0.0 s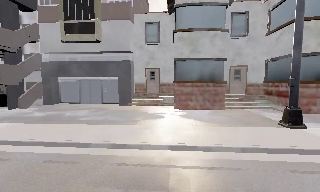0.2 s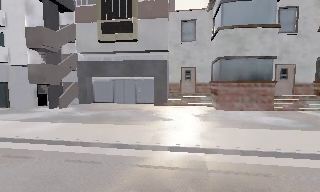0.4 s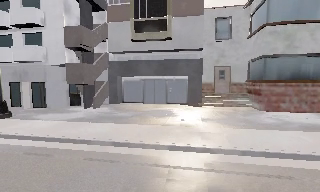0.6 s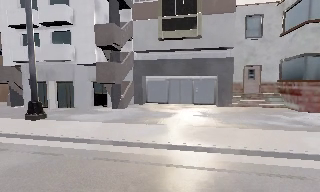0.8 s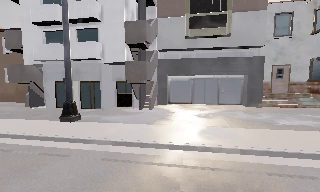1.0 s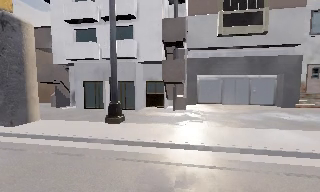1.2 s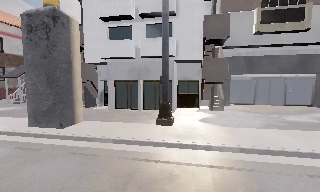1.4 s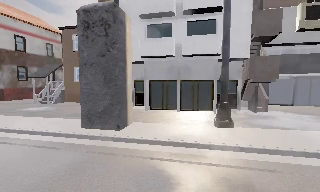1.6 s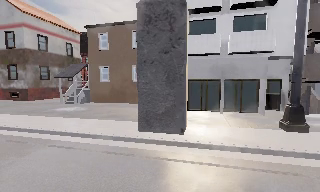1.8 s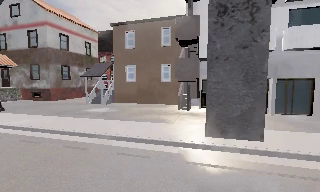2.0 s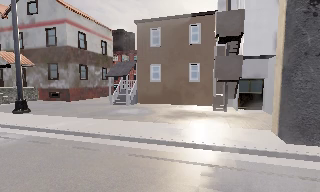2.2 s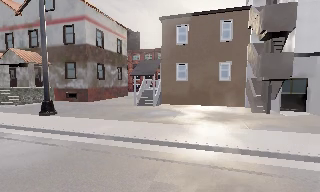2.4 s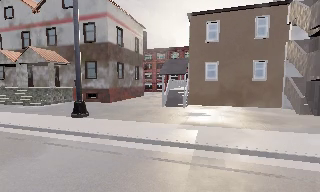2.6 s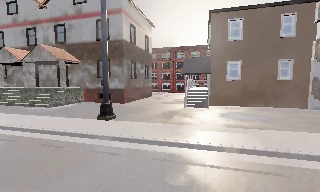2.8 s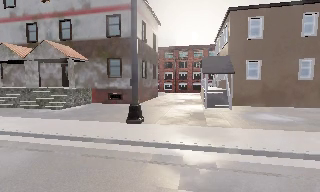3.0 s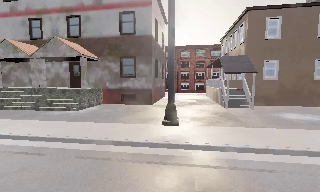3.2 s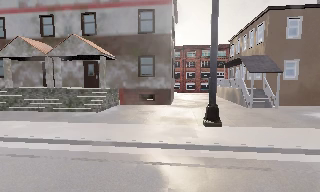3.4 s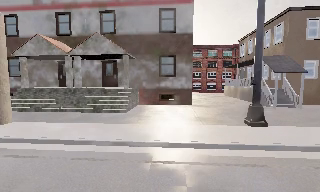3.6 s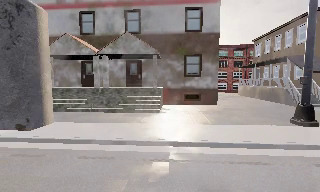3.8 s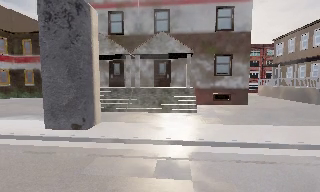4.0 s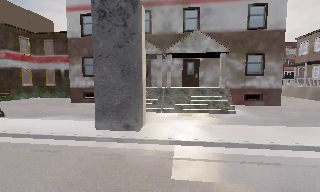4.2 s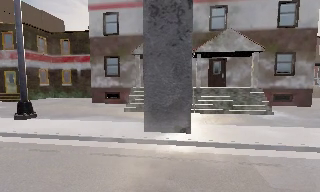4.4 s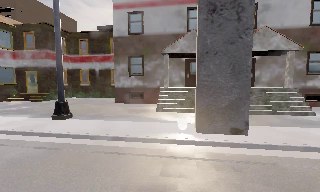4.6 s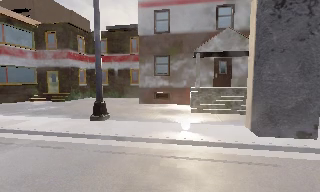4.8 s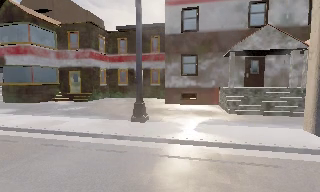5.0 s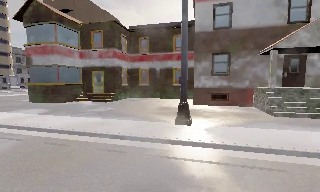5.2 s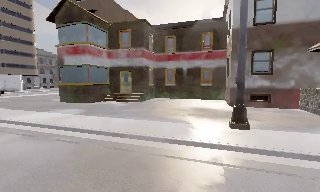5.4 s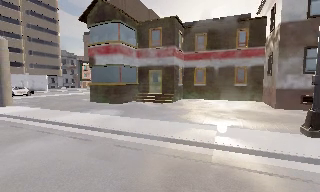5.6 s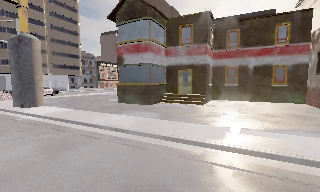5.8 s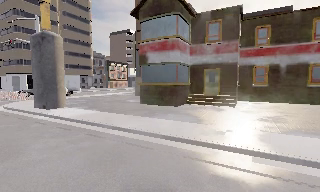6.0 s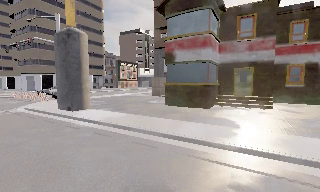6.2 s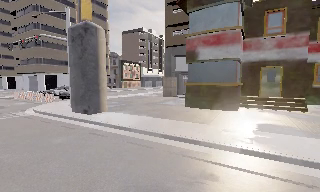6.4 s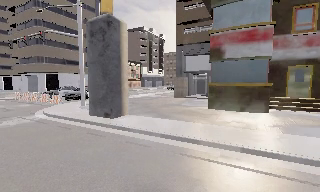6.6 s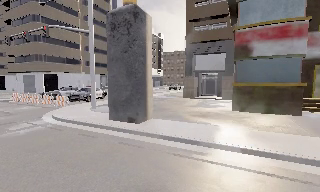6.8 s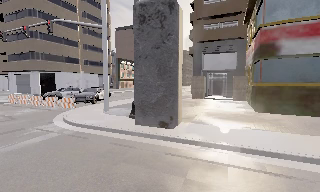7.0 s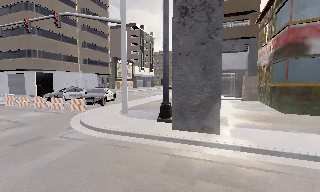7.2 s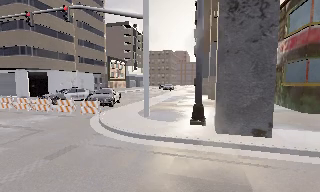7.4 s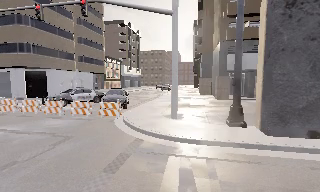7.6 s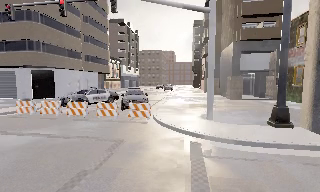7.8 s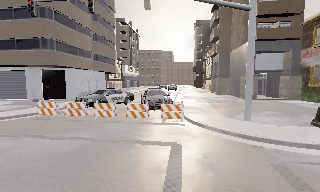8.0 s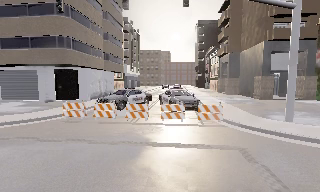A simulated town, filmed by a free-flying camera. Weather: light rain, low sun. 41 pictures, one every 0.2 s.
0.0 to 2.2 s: The camera swings to its left by about 10 degrees, and the scene slides to the right. It travels to its left, about 25 m, so close, fixed things drift to the right.
2.2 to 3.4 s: The camera pans to its right, which is clockwise from overhead, by about 10 degrees. It travels to its left, about 13 m, so close, fixed things drift to the right.
3.4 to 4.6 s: The camera travels to its left, about 12 m, so close, fixed things drift to the right.
4.6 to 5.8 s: The scene slides to the right, as the camera pans about 20 degrees to its left. It travels to its left, about 11 m, so close, fixed things drift to the right.
5.8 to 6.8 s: The camera travels to its left and forward, about 10 m, so close, fixed things drift to the right.
6.8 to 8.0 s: The camera pans to its right, which is clockwise from overhead, by about 15 degrees. It travels to its left, about 13 m, so close, fixed things drift to the right.
The film runs forward here.
